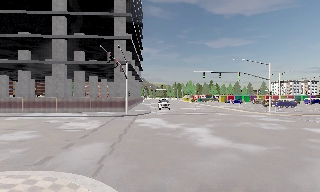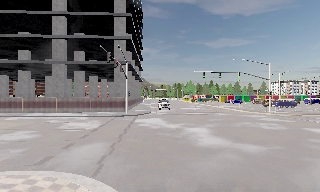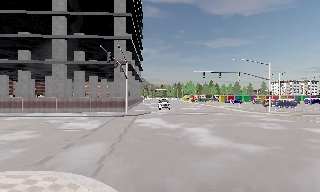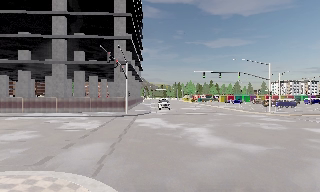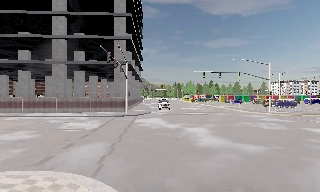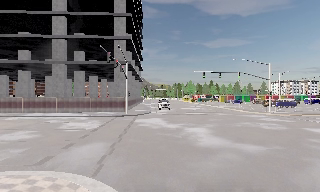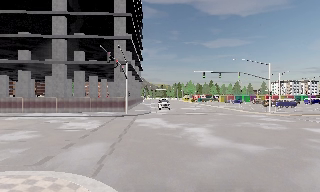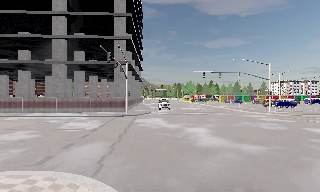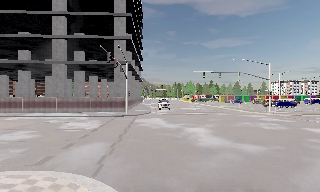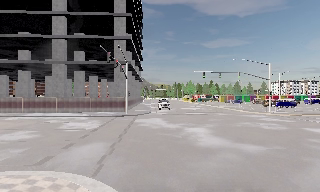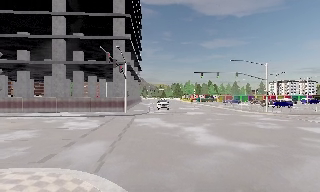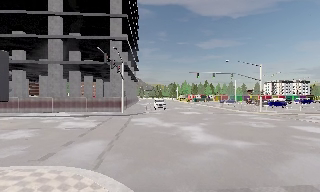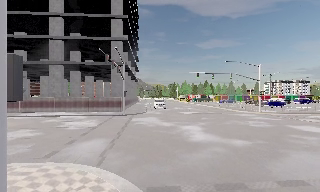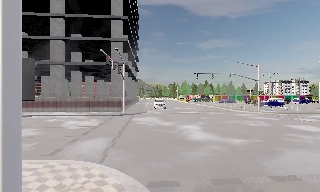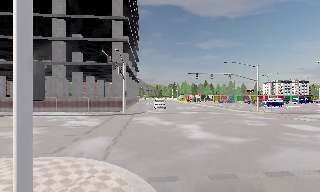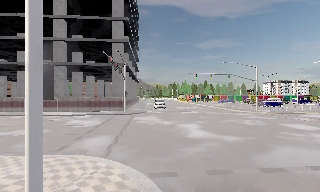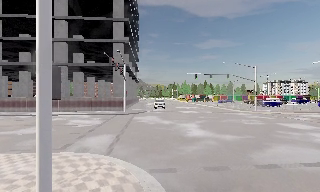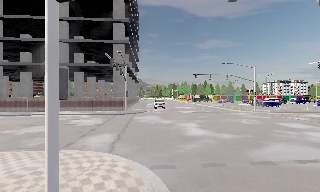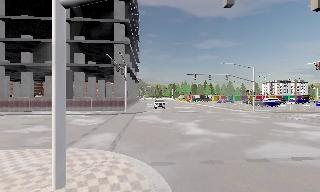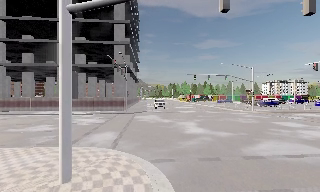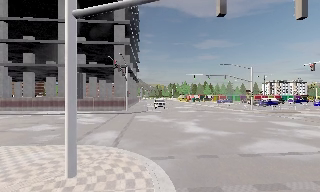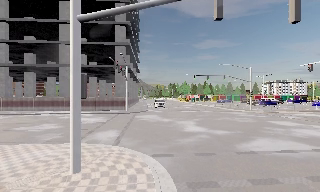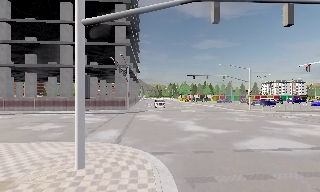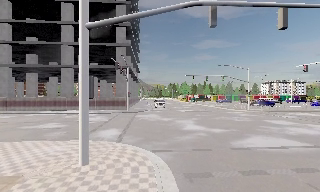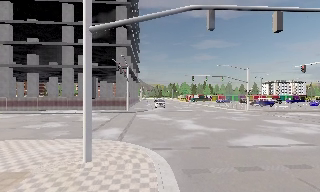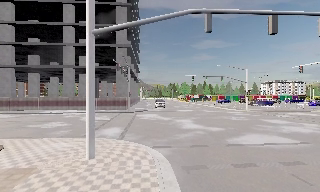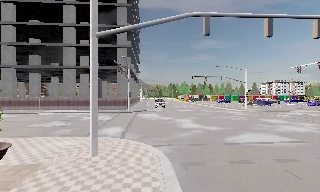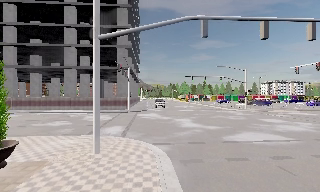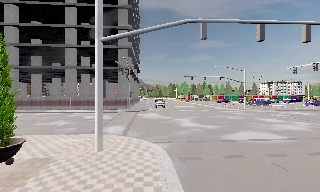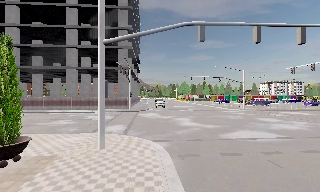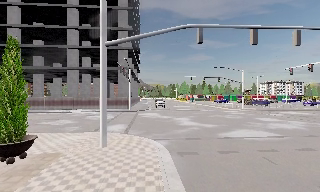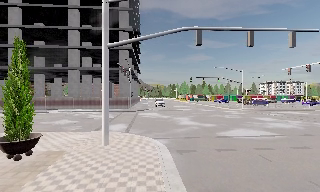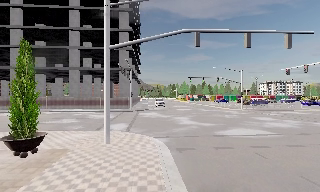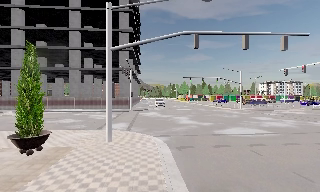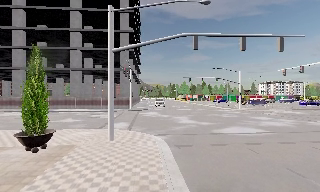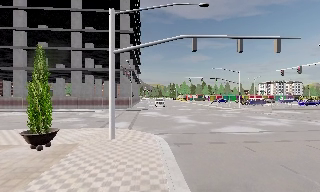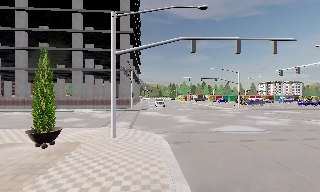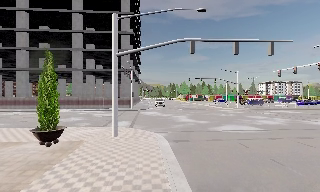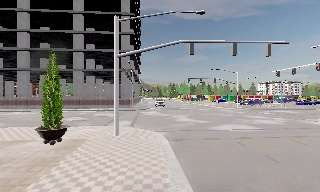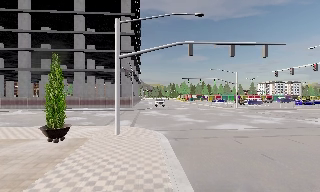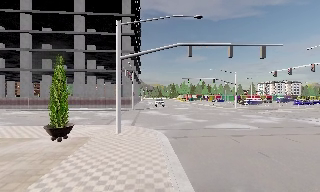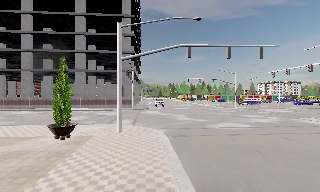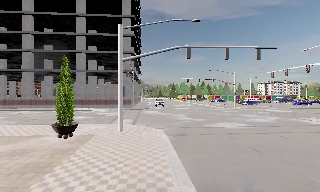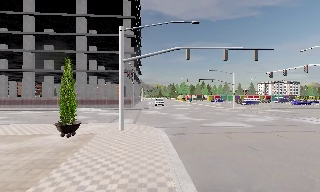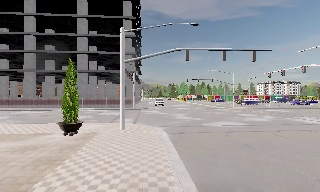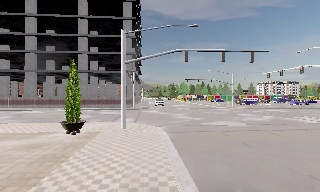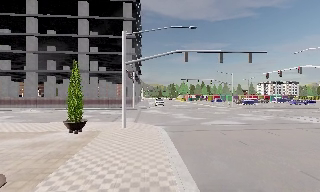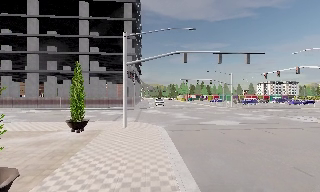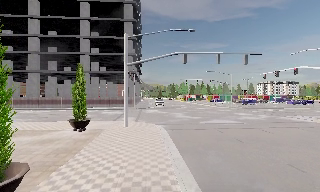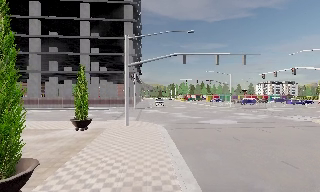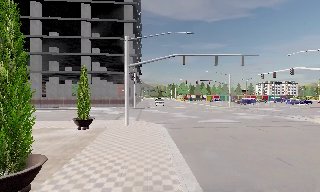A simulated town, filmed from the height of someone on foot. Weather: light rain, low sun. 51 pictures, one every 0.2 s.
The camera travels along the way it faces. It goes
backward.
0.0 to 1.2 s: The camera keeps its place and its aim.
1.2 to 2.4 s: The camera travels backward, about 1 m, so what stands in front gets smaller. It gains speed.
2.4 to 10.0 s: The camera travels backward, about 11 m, so what stands in front gets smaller.
The film runs backward here.
